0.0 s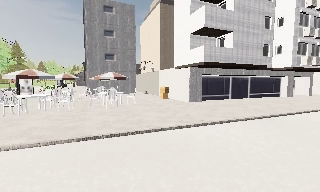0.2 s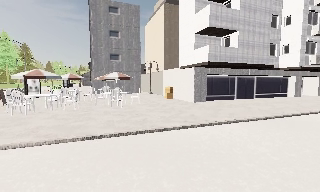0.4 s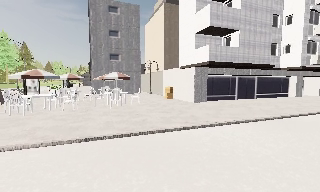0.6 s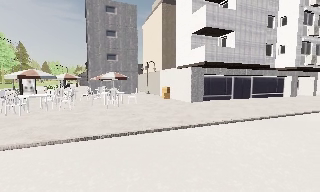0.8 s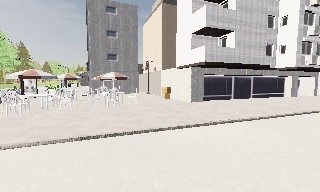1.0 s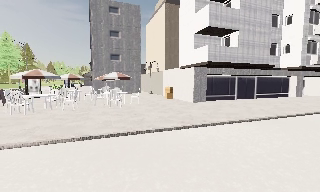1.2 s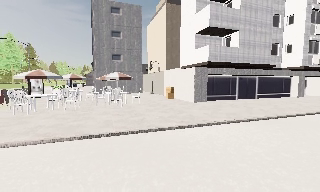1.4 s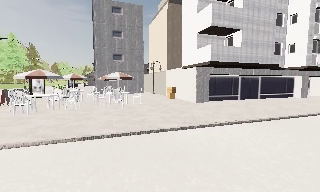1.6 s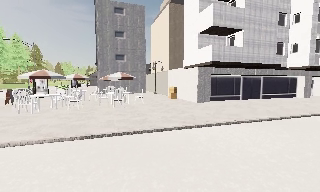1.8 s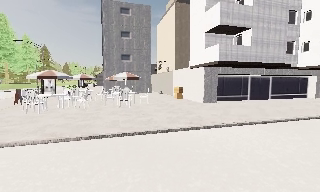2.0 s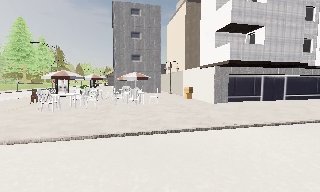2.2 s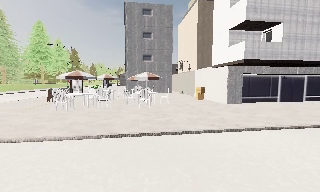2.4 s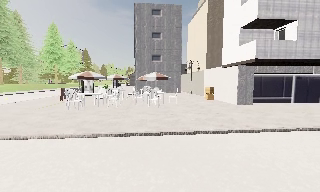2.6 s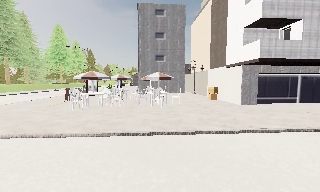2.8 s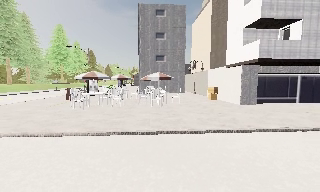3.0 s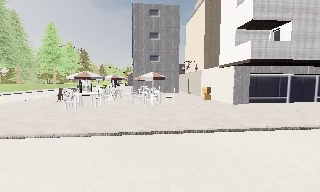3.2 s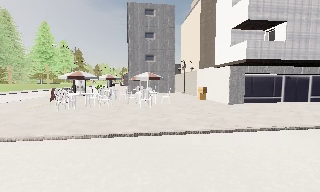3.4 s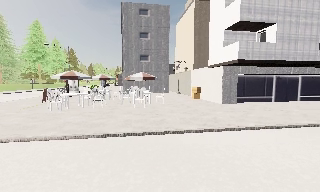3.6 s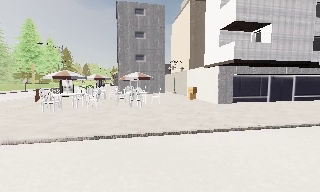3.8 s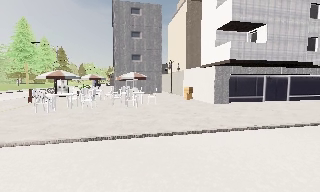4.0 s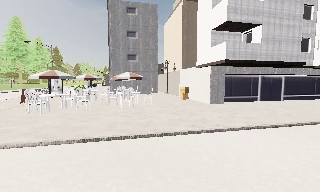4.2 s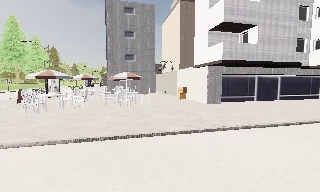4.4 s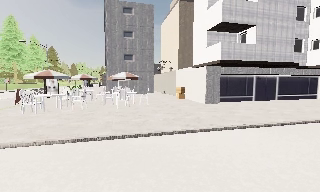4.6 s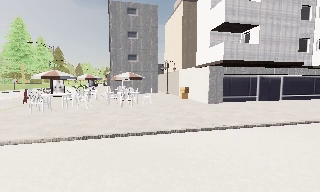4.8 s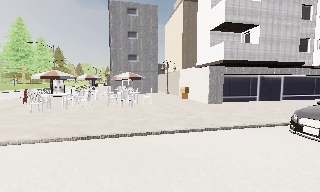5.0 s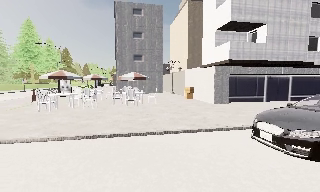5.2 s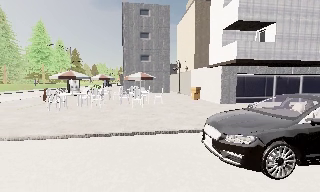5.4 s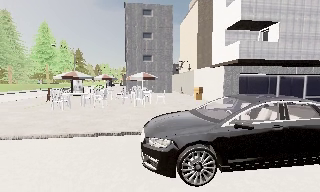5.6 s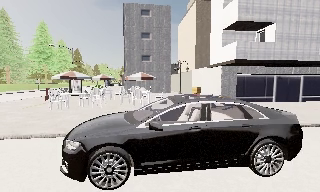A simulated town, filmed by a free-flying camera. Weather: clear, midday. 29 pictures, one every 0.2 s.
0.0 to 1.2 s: The camera shifts only a little, or ends up much as it began.
1.2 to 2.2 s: The camera swings to its left by about 10 degrees, and the scene slides to the right.
2.2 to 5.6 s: The camera travels to its right, about 0.5 m, so close, fixed things drift to the left.
The film runs forward here.
